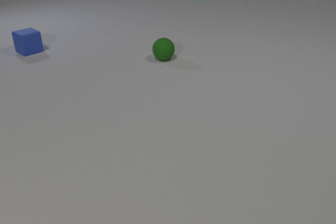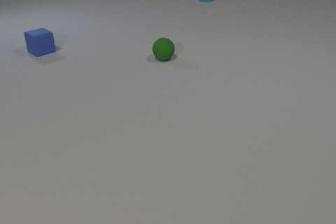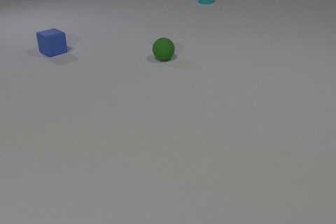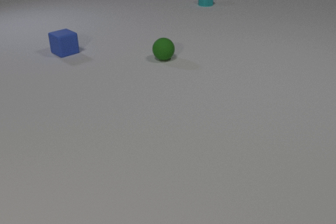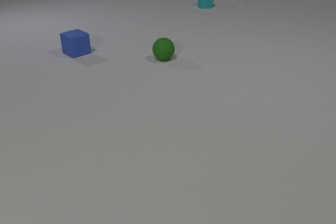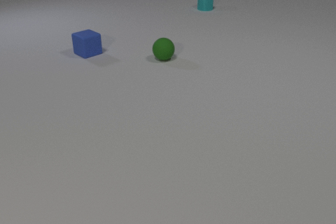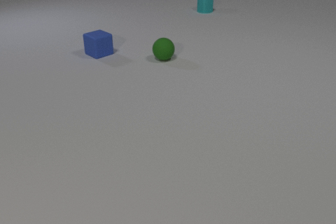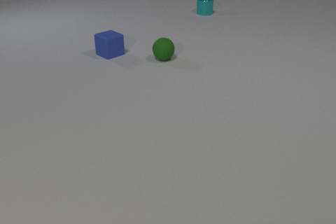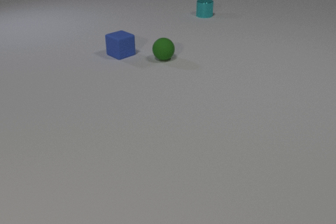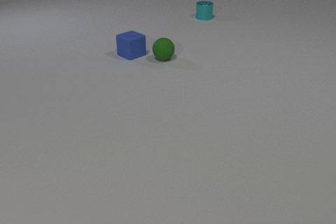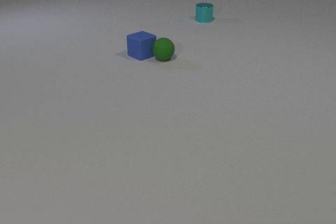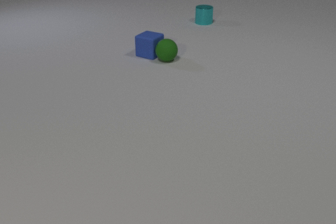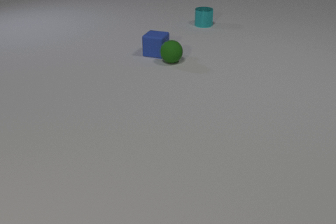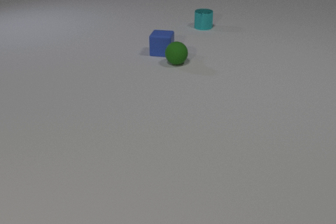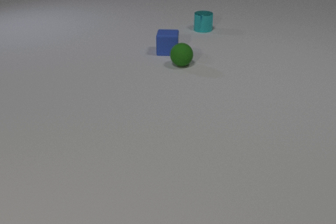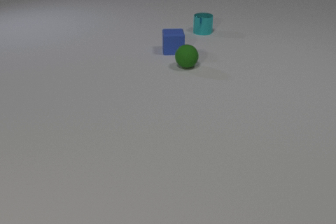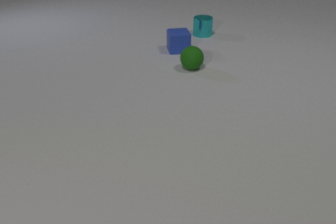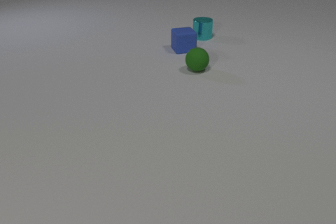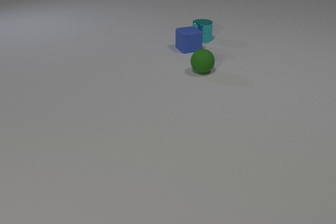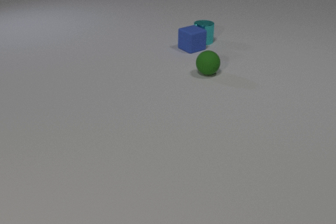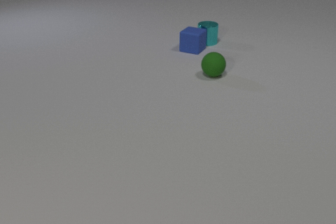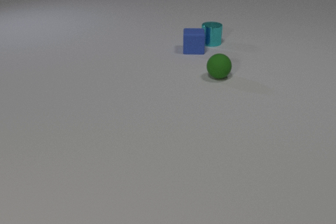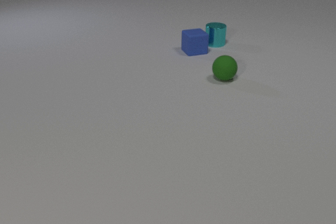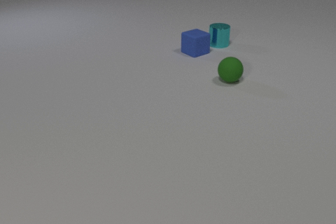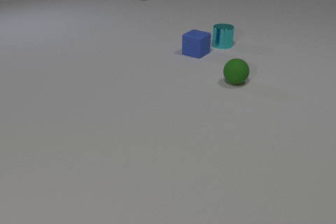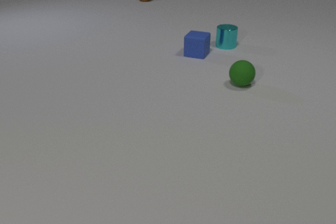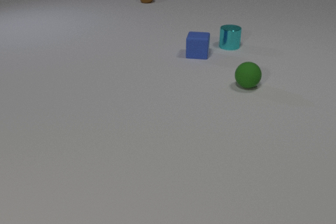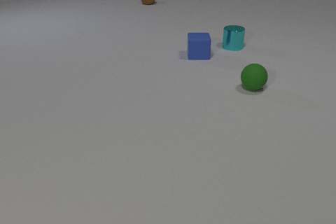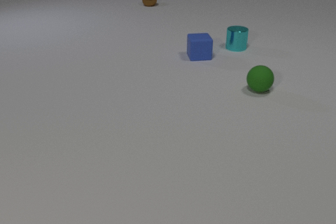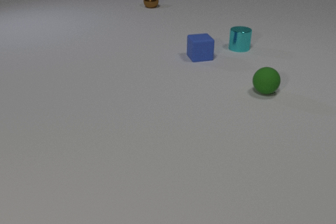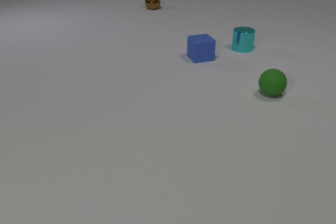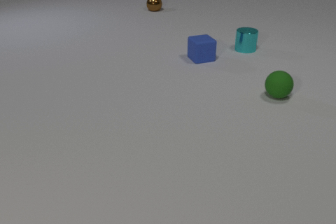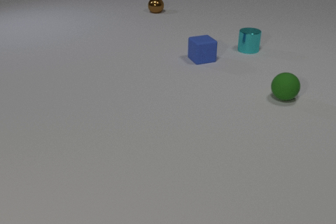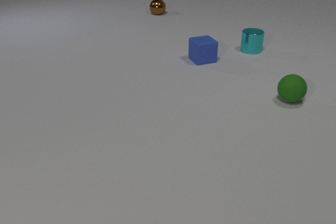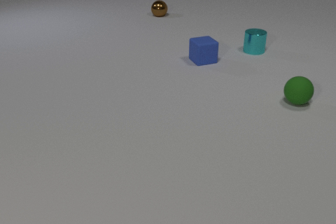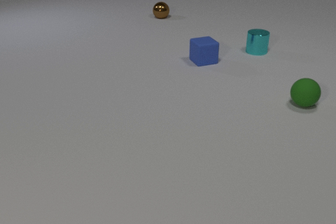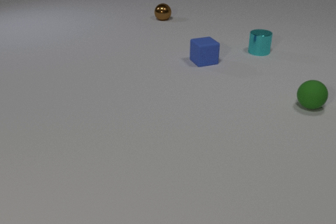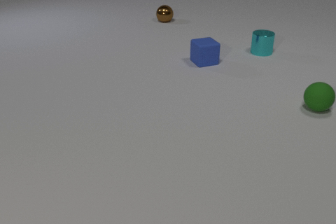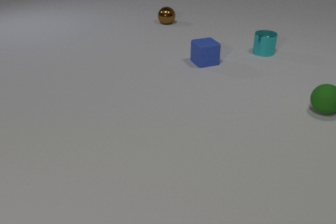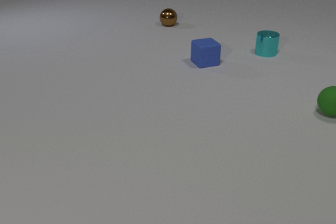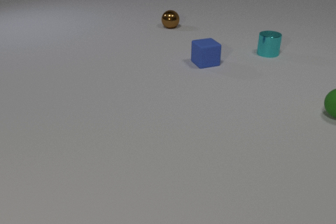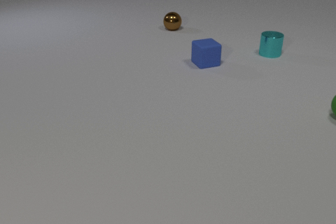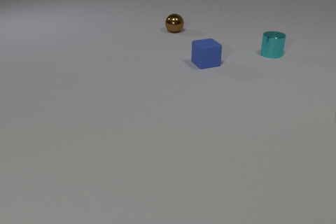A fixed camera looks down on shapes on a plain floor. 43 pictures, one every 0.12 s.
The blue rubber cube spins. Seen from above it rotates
counterclockwise.
The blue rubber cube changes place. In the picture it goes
to the right.
0.00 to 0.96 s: The blue rubber cube slides to the right. The cyan metal cylinder slides toward the camera.
0.96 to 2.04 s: The blue rubber cube slides to the right, spins counterclockwise seen from above by about 60 degrees, its near face sliding to the right. The green rubber sphere rolls to the right and toward the camera. The cyan metal cylinder slides toward the camera. The blue rubber cube and the green rubber sphere collide.
2.04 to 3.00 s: The blue rubber cube slides to the right and toward the camera, spins counterclockwise seen from above by about 150 degrees, its near face sliding to the right. The green rubber sphere rolls to the right and toward the camera. The cyan metal cylinder slides to the right and toward the camera. The brown metal sphere comes in at the top edge, rolls toward the camera. The blue rubber cube and the cyan metal cylinder collide.
3.00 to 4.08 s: The blue rubber cube slides toward the camera, spins so that its near face slides to the right, counterclockwise seen from above. The green rubber sphere rolls to the right and toward the camera. The cyan metal cylinder slides to the right. The brown metal sphere rolls toward the camera.
4.08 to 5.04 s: The blue rubber cube slides toward the camera. The green rubber sphere rolls to the right, leaves at the right edge. The cyan metal cylinder slides to the right. The brown metal sphere rolls toward the camera.
Are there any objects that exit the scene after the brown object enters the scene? yes.
What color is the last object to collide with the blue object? cyan.
What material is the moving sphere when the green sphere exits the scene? metal.
